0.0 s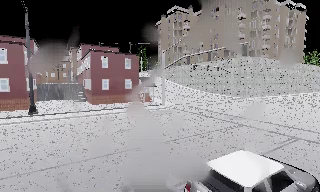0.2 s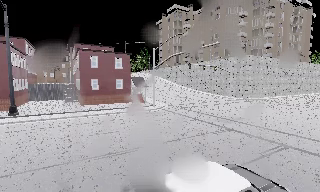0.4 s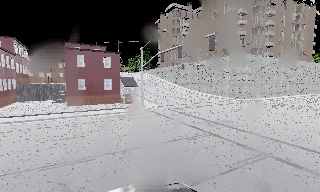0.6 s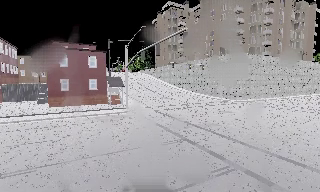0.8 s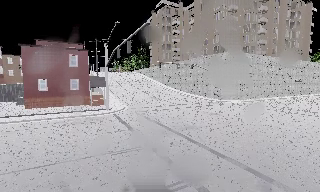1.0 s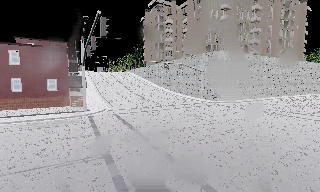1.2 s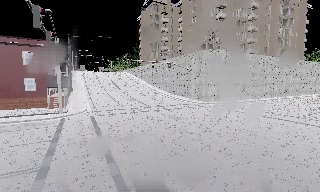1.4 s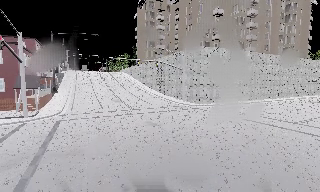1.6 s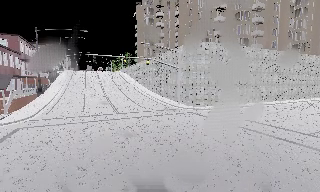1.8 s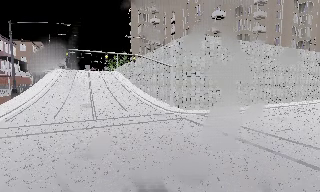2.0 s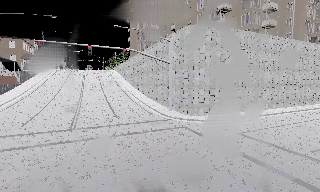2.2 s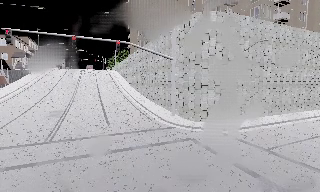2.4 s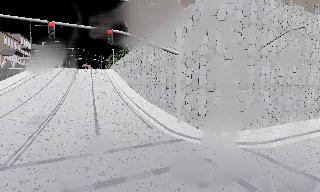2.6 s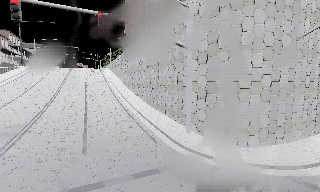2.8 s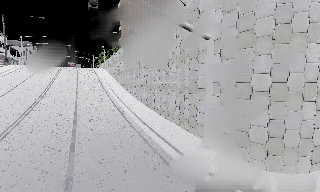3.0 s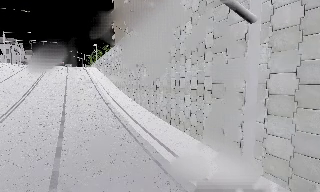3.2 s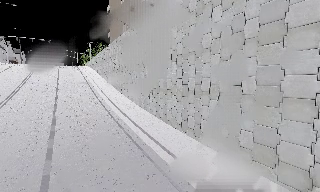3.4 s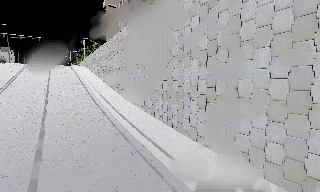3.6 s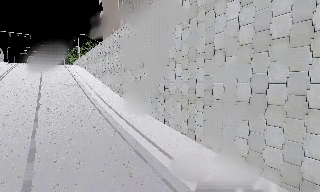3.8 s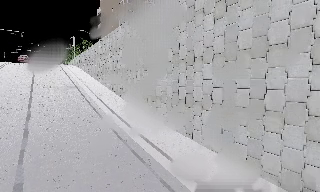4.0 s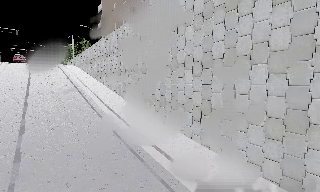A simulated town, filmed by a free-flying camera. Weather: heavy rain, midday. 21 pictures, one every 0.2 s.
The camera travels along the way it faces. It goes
forward.
0.0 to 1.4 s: The camera travels to its right and forward, about 17 m, so close, fixed things drift to the left.
1.4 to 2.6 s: The camera travels forward, about 17 m, so what stands in front looms larger.
2.6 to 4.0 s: The camera pans to its right, which is clockwise from overhead, by about 15 degrees. It travels forward and to its left, about 16 m, so what stands in front looms larger.
The film runs forward here.
